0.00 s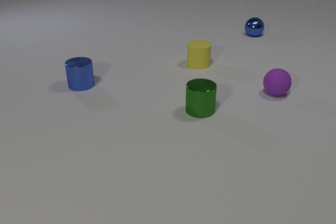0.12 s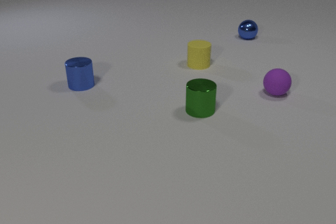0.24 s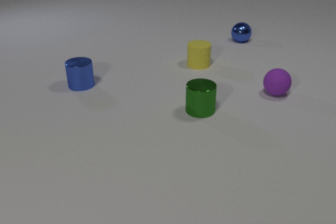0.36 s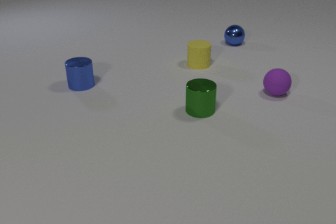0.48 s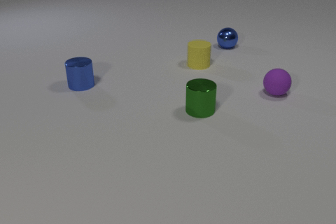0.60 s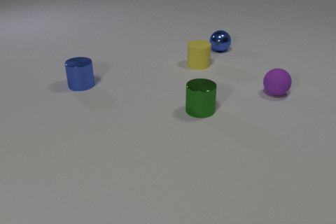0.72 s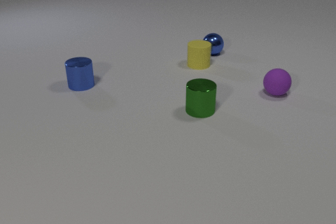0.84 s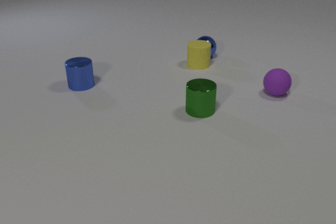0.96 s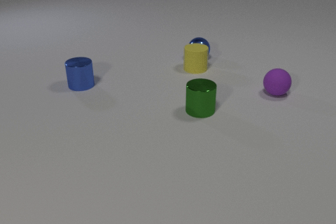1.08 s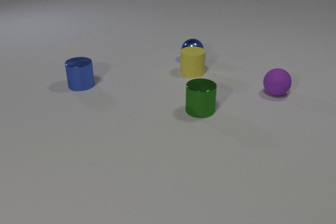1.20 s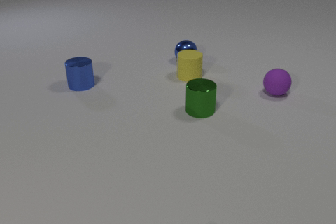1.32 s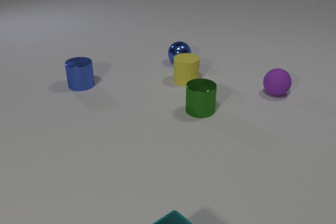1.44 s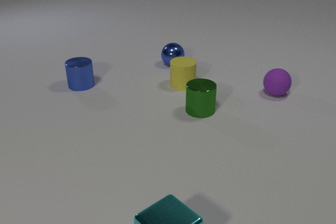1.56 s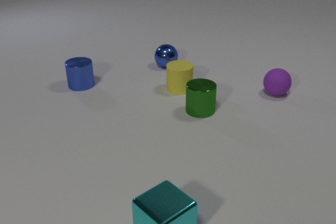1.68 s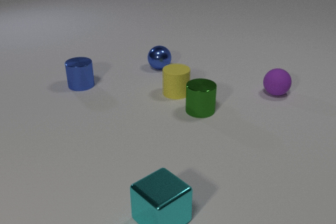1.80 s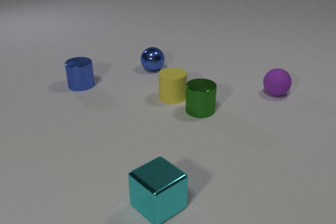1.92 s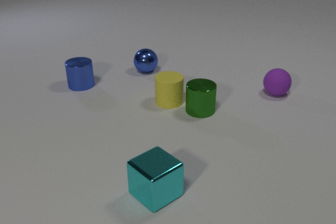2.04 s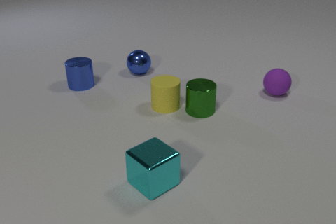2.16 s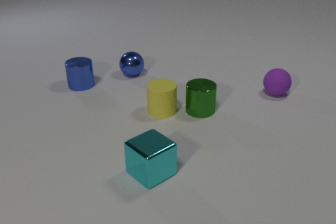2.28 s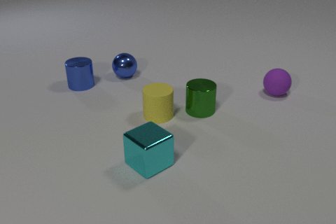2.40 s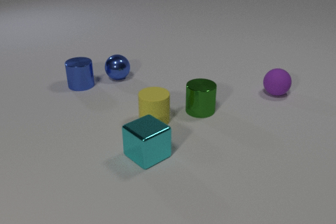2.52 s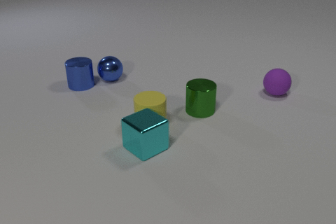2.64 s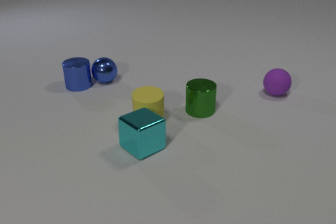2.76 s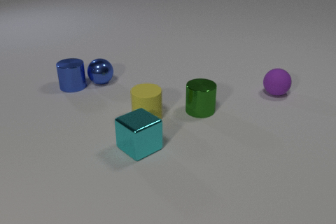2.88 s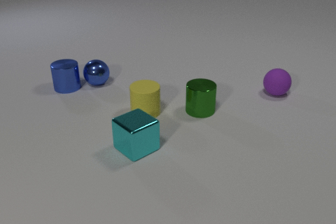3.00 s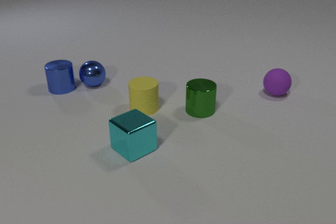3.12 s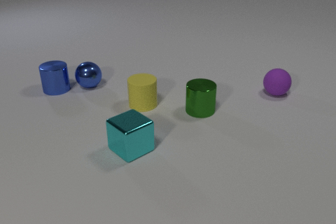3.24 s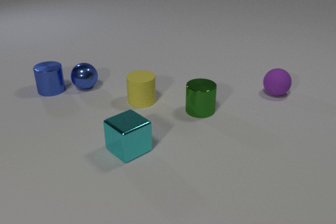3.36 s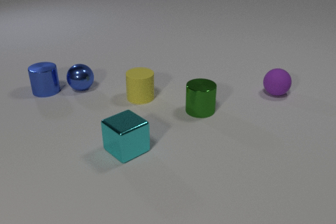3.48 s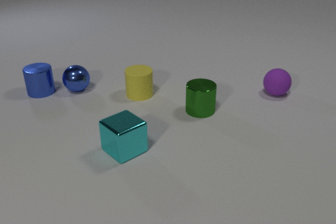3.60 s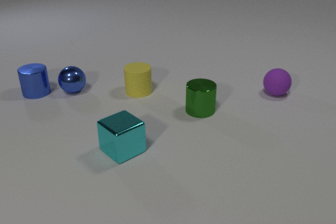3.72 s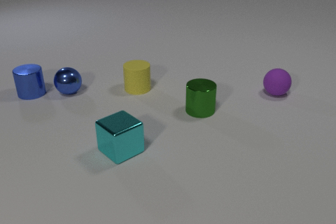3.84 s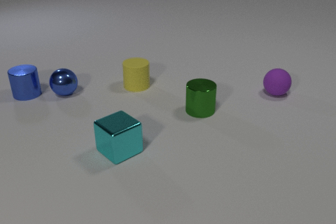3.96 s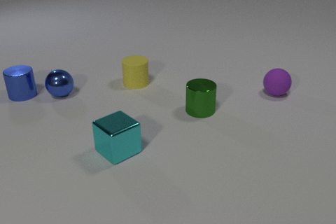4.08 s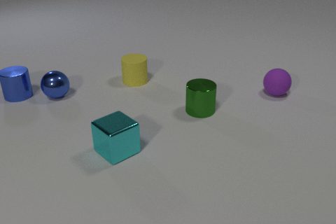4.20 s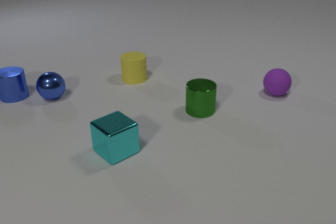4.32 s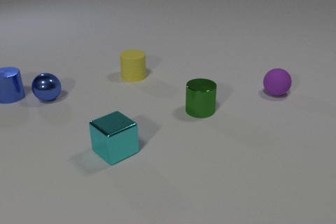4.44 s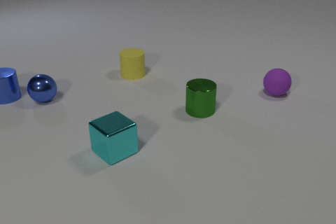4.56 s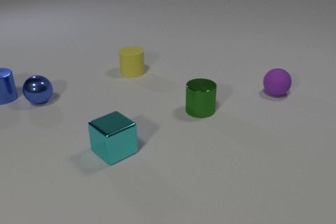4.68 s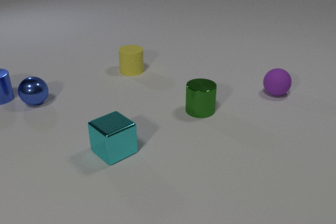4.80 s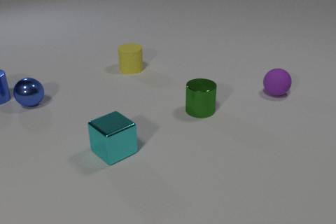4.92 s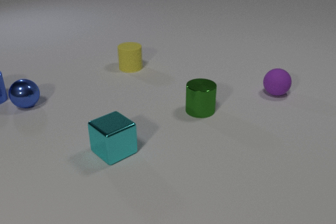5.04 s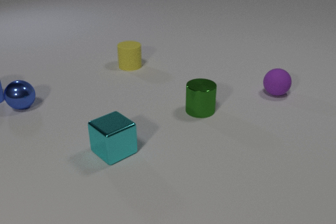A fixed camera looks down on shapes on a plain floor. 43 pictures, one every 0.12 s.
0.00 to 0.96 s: The blue metal sphere rolls toward the camera and to the left. The yellow rubber cylinder slides toward the camera. The blue metal sphere and the yellow rubber cylinder collide.
0.96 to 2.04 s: The blue metal sphere rolls to the left and toward the camera. The yellow rubber cylinder slides toward the camera. The cyan metal cube comes in at the bottom edge, slides away from the camera.
2.04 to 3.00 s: The blue metal sphere rolls to the left and toward the camera. The yellow rubber cylinder slides to the left. The blue metal cylinder slides to the left. The cyan metal cube slides away from the camera. The yellow rubber cylinder and the cyan metal cube collide. The blue metal sphere and the blue metal cylinder collide.
3.00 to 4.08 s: The blue metal sphere rolls to the left and toward the camera. The yellow rubber cylinder slides away from the camera. The blue metal cylinder slides to the left. The cyan metal cube slides to the left.
4.08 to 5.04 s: The blue metal sphere rolls to the left. The yellow rubber cylinder slides away from the camera. The blue metal cylinder slides to the left.
How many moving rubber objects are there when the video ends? 1.
What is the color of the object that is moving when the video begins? blue.
How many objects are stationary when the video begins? 4.
